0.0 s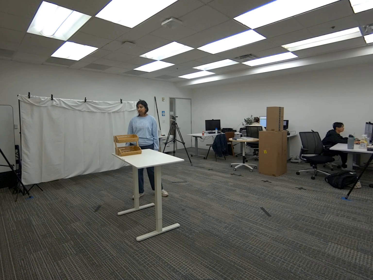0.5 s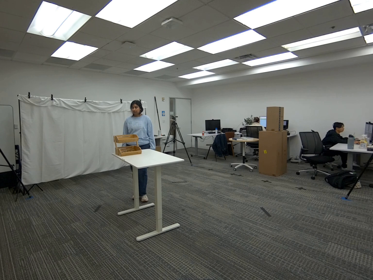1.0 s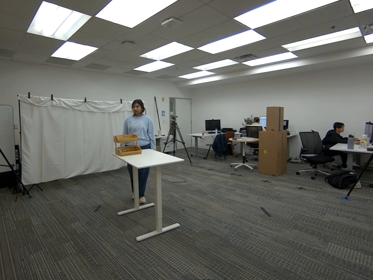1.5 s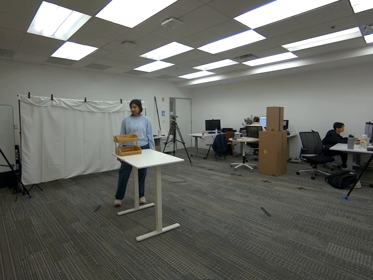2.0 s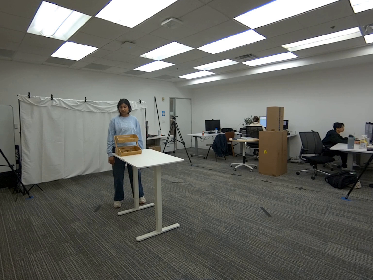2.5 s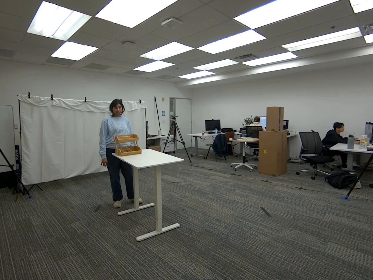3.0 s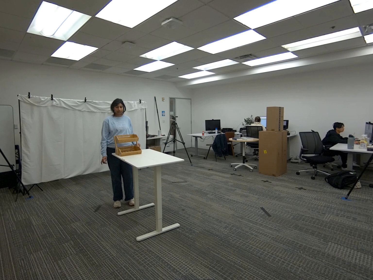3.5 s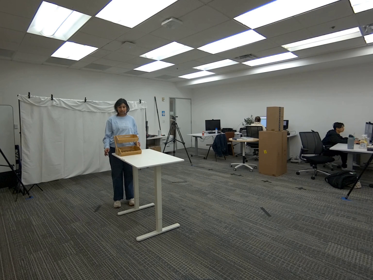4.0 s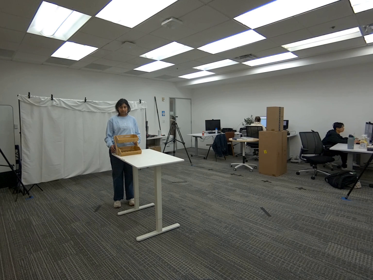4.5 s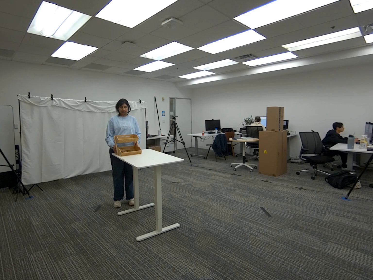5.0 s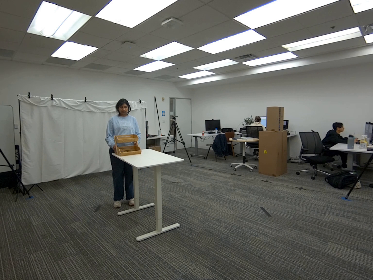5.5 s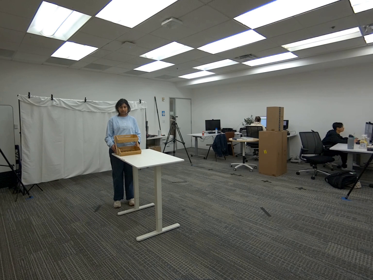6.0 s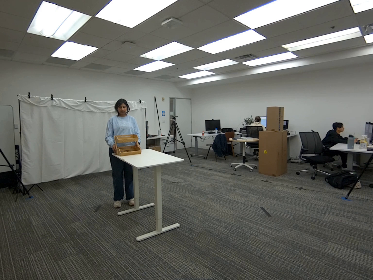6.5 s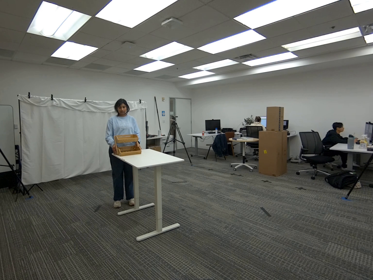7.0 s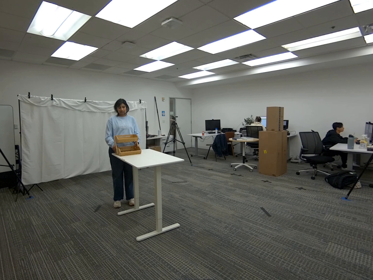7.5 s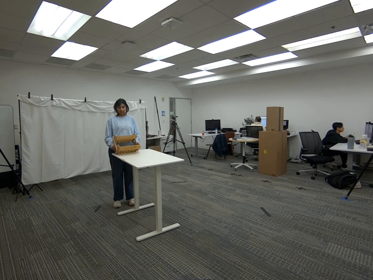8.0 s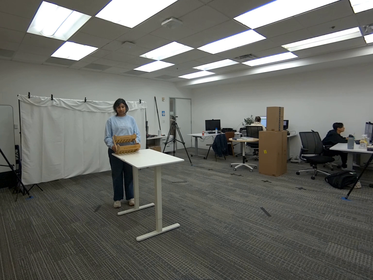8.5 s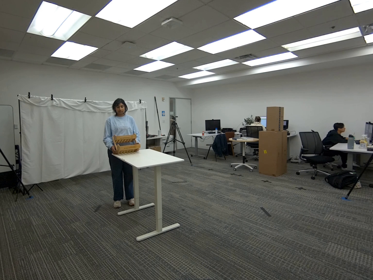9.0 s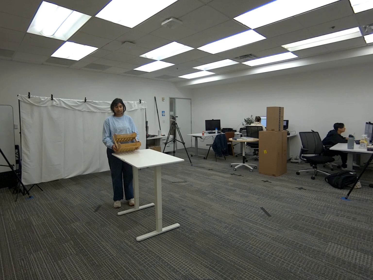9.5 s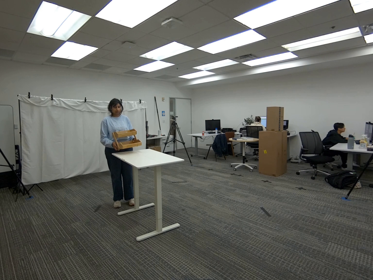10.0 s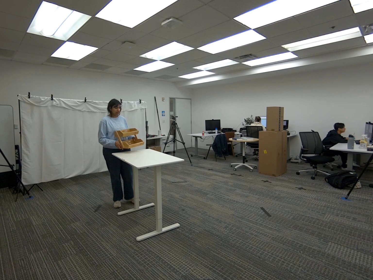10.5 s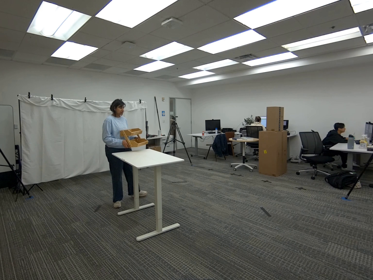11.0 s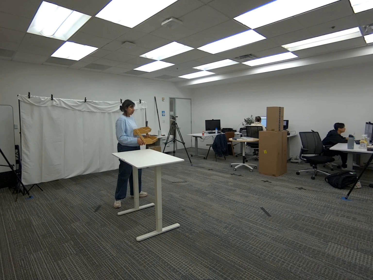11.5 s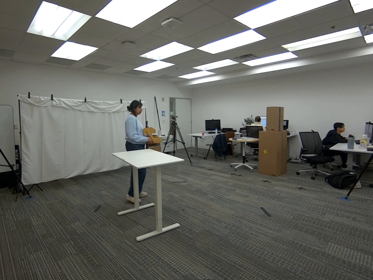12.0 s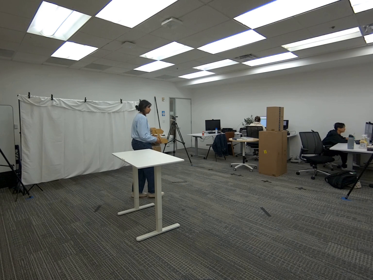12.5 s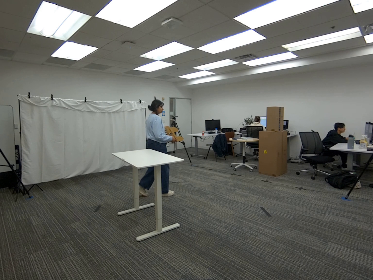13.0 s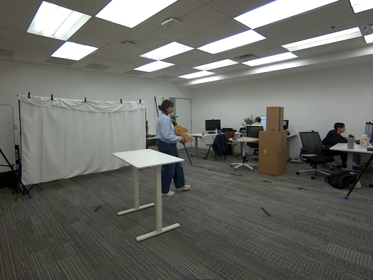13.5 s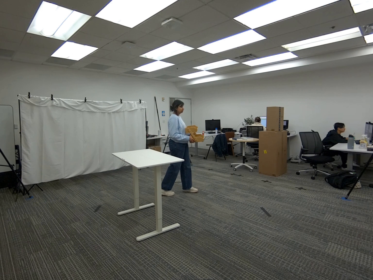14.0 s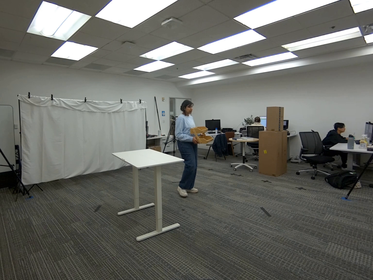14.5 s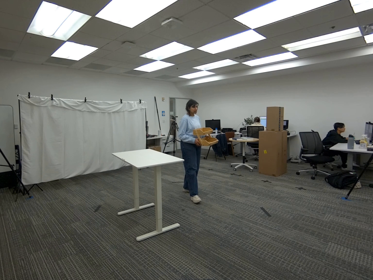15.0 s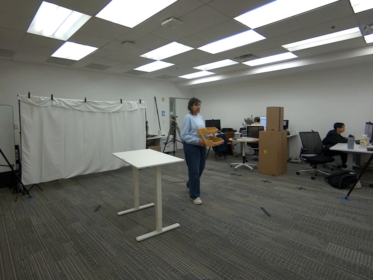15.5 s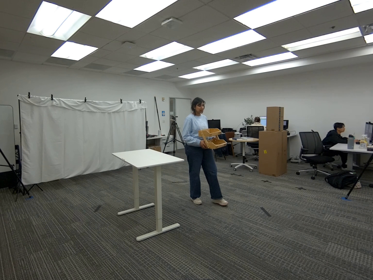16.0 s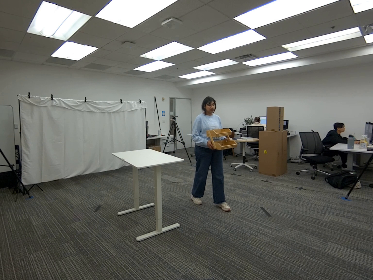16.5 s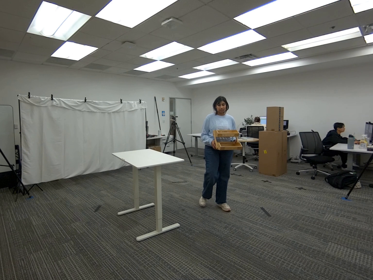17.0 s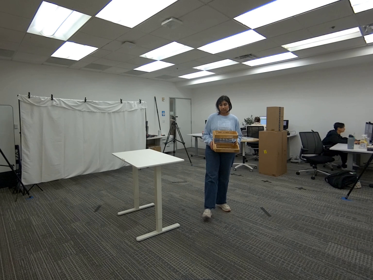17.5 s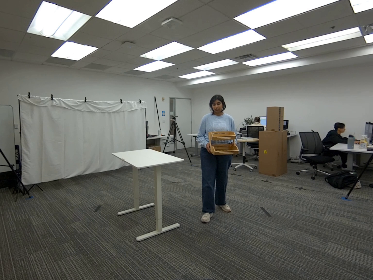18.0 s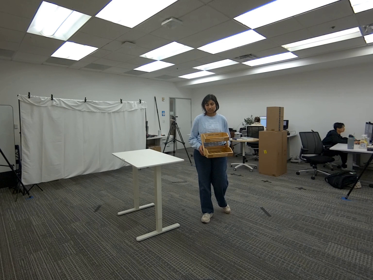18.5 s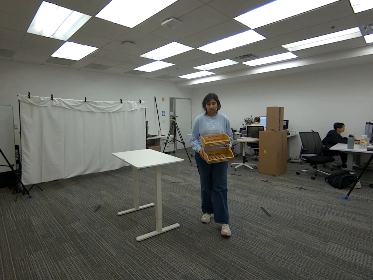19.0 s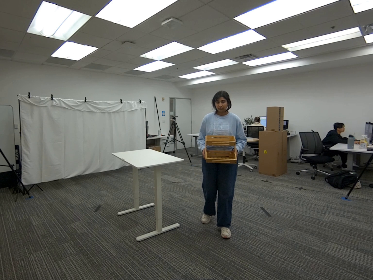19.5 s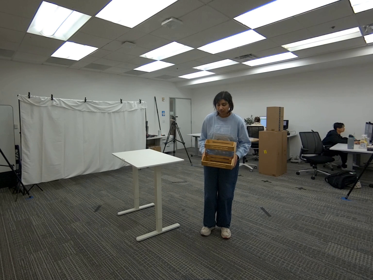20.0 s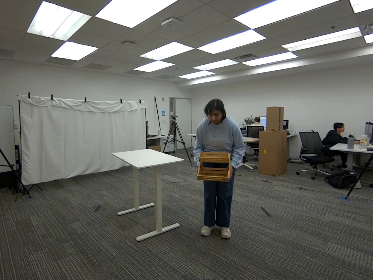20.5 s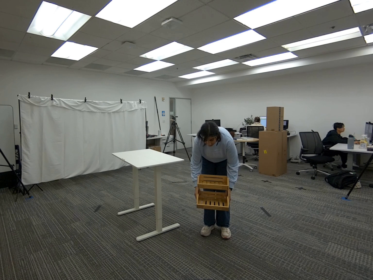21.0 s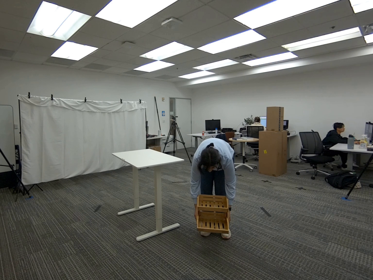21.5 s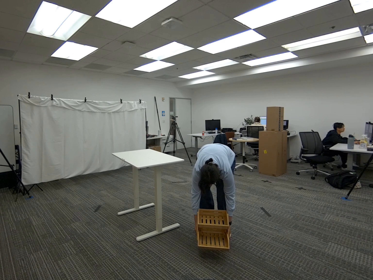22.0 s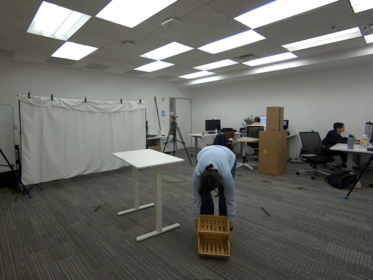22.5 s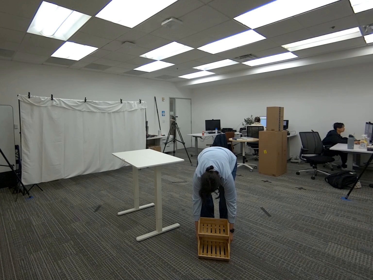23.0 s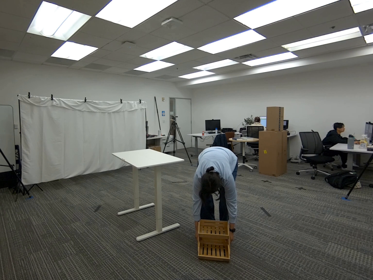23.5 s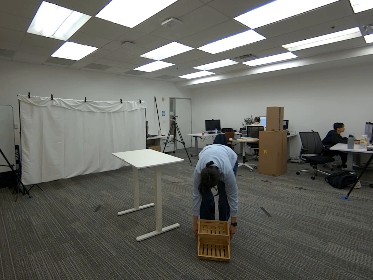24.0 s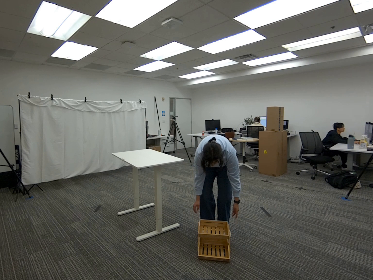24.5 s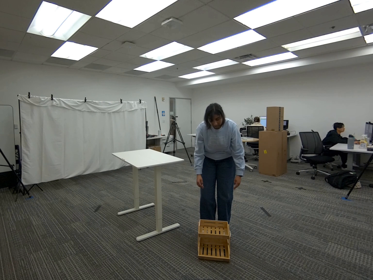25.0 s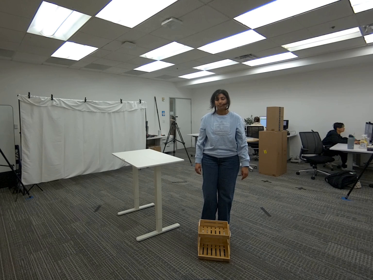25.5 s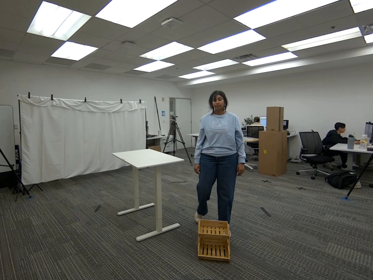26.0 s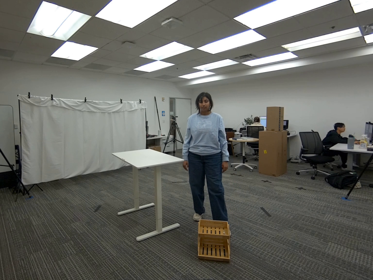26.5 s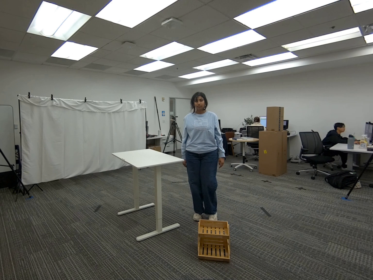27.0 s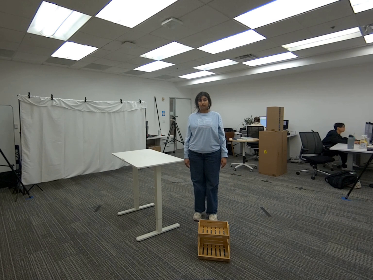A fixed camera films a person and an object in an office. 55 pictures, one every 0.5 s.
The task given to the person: Walk over to the wooden crate on the white desk and pick up the wooden crate from the bottom shelf using both hands and place on the ground.
